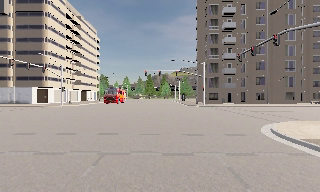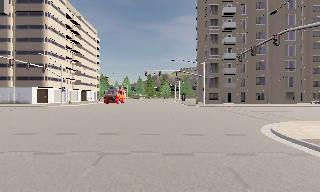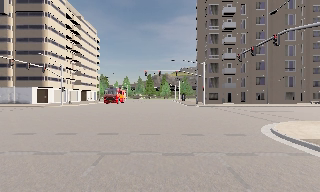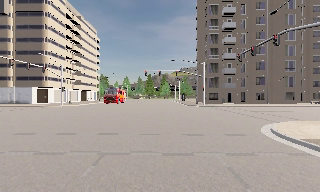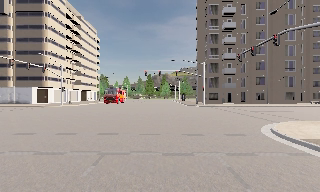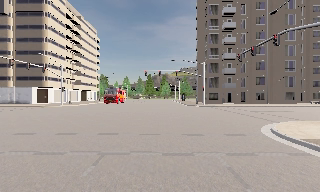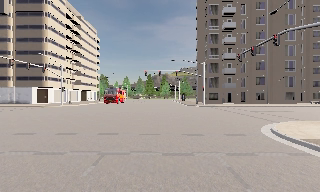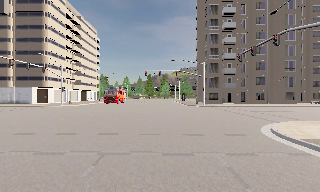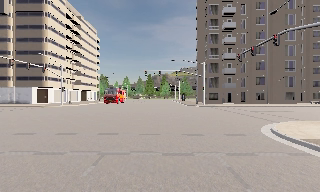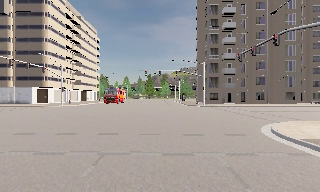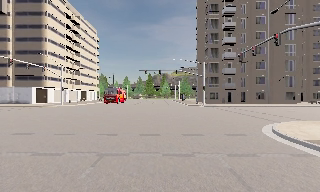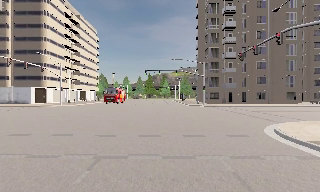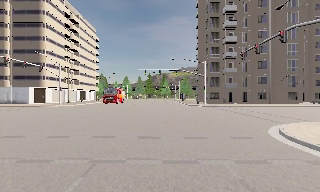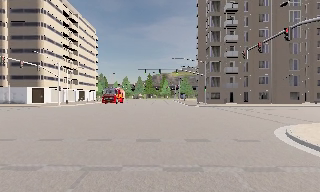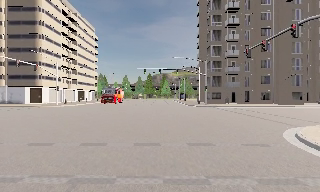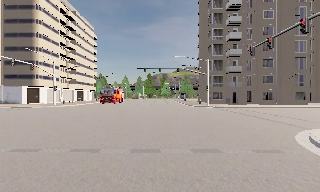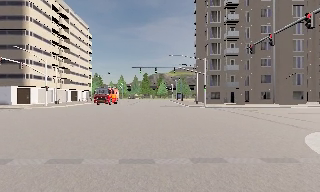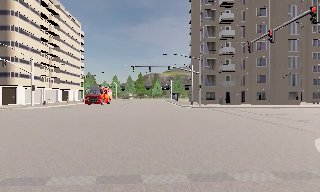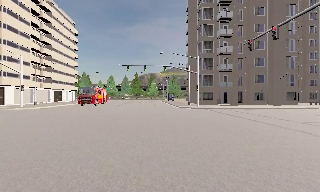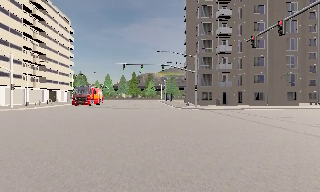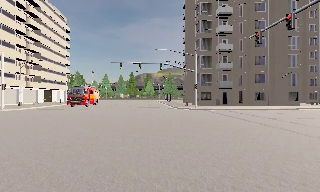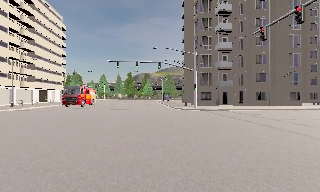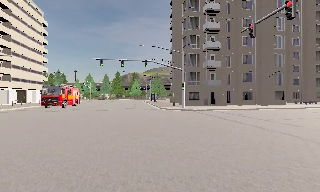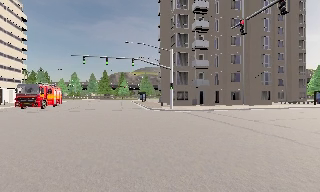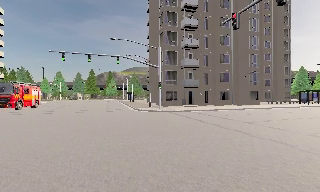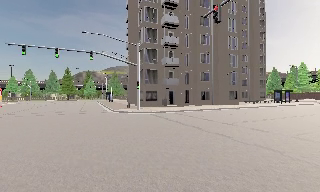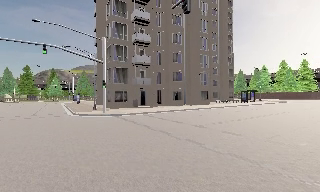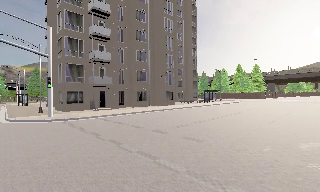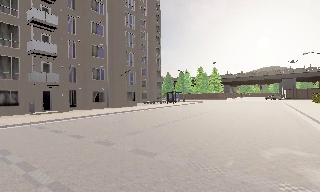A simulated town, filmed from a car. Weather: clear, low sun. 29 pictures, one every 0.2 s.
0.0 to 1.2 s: The camera keeps its place and its aim.
1.2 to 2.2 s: The camera shifts only a little, or ends up much as it began.
2.2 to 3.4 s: The camera travels forward, about 4 m, so what stands in front looms larger. It gains speed.
3.4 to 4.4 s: The camera travels forward, about 4.5 m, so what stands in front looms larger.
4.4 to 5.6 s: The camera pans to its right, which is clockwise from overhead, by about 45 degrees. It travels forward, about 8 m.
The film runs forward here.
